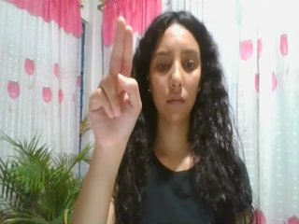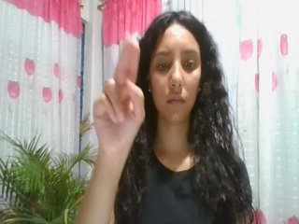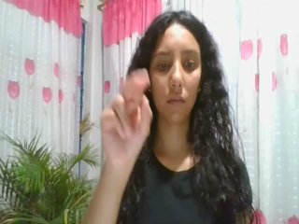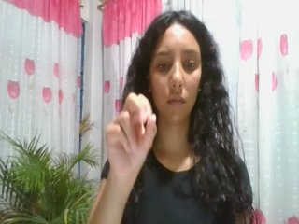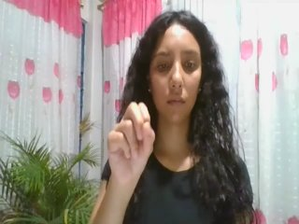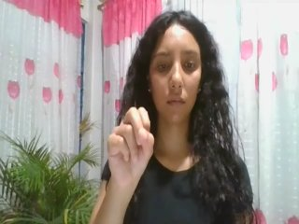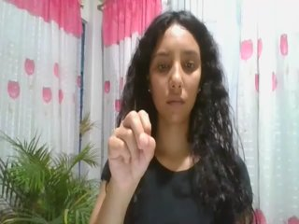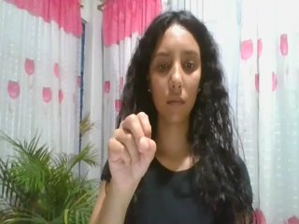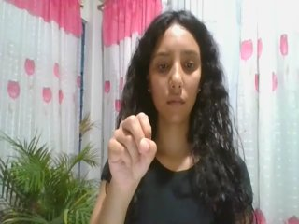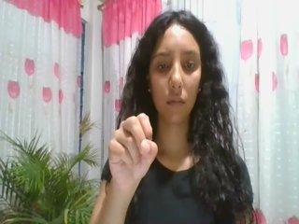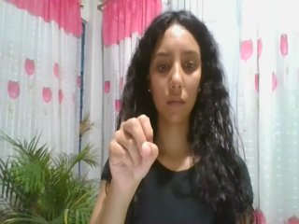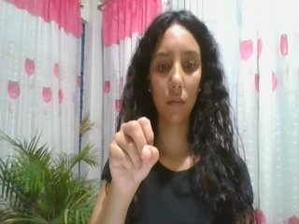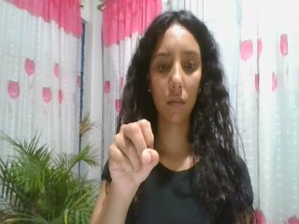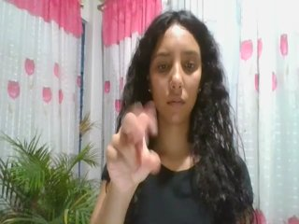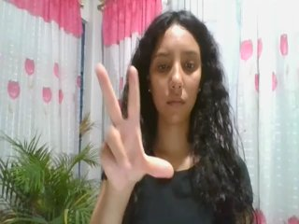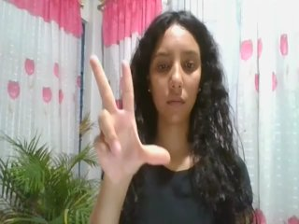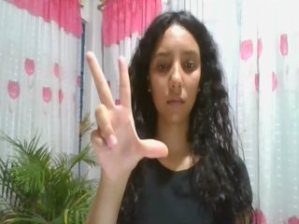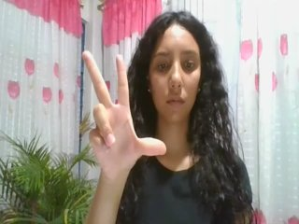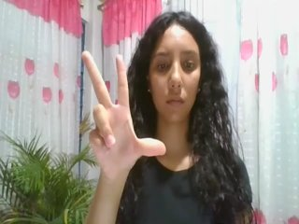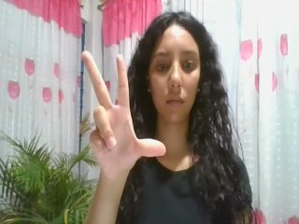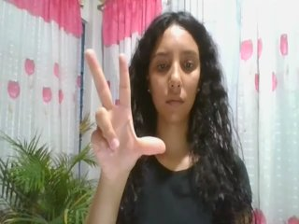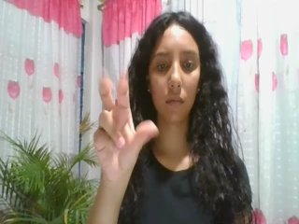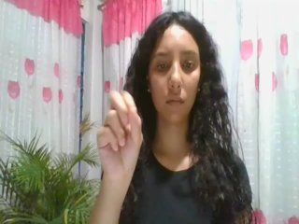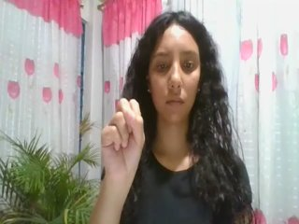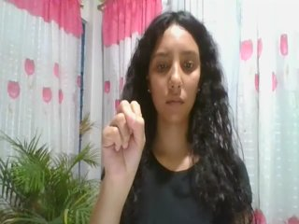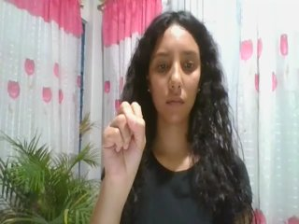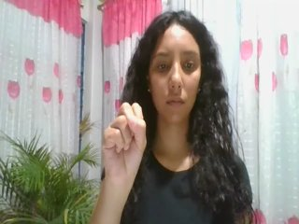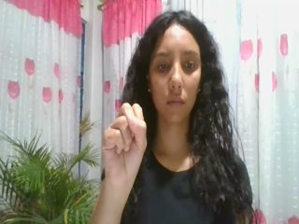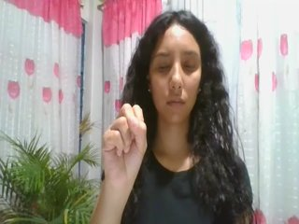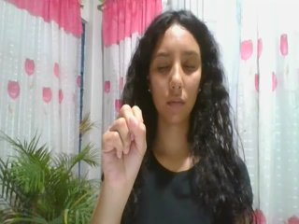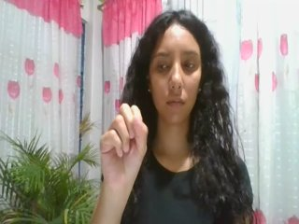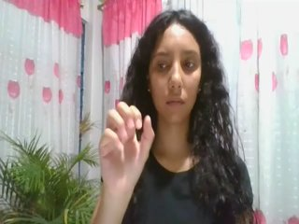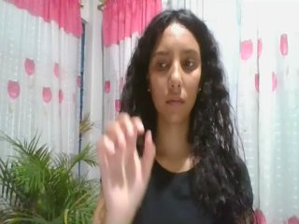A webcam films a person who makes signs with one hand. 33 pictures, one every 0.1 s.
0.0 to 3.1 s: Zoom in.
